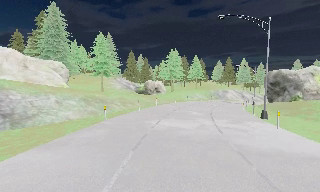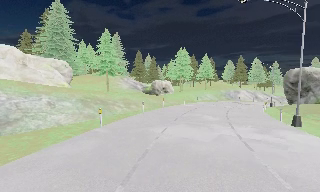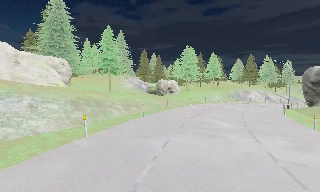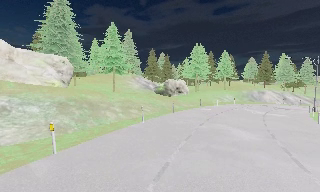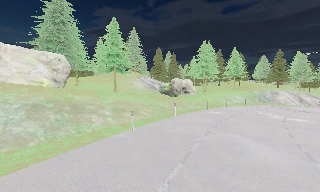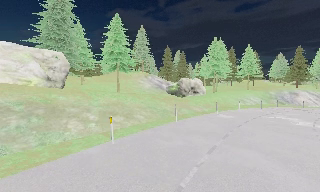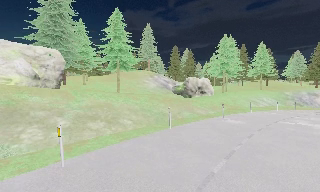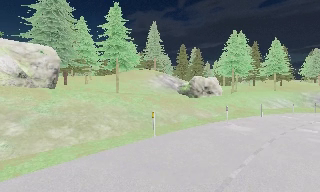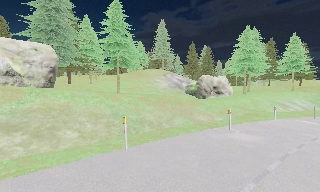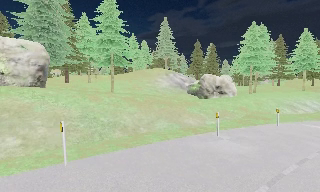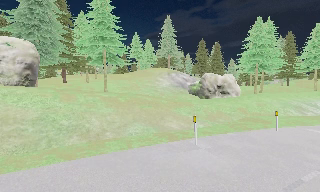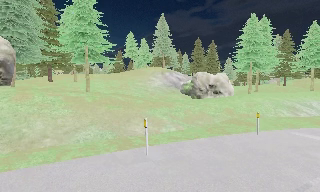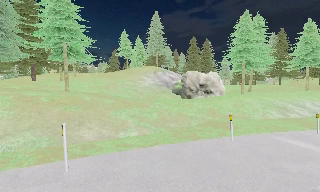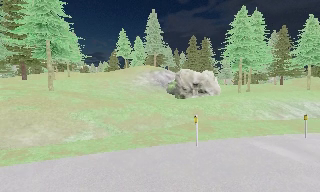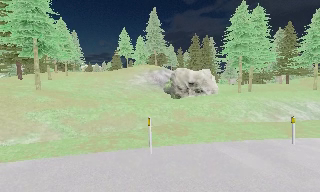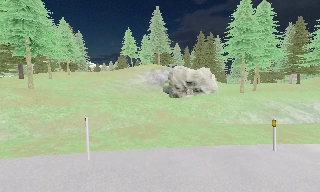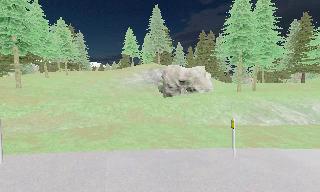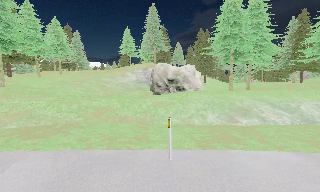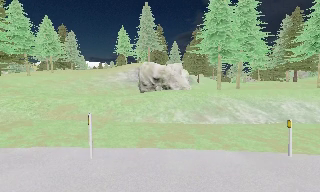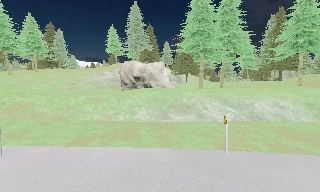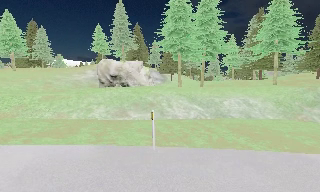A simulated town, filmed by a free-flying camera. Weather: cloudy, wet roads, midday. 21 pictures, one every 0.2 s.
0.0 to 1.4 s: The camera pans to its left, which is counterclockwise from overhead, by about 20 degrees. It travels forward, about 14 m, so what stands in front looms larger.
1.4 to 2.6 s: The camera pans to its left, which is counterclockwise from overhead, by about 10 degrees. It travels to its right and forward, about 12 m, so close, fixed things drift to the left.
2.6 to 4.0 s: The camera travels to its right, about 14 m, so close, fixed things drift to the left.
The film runs forward here.
